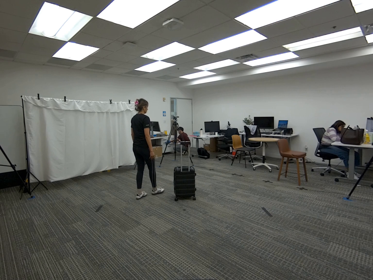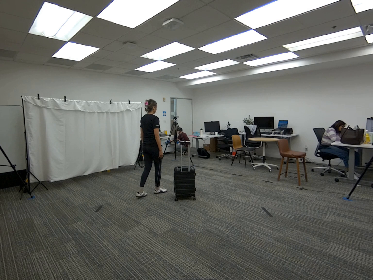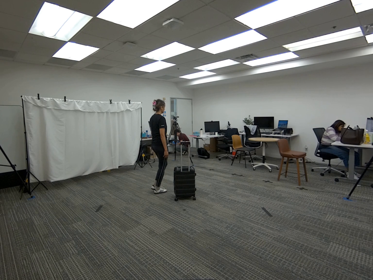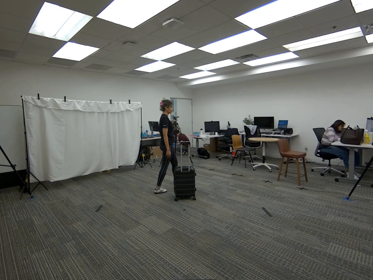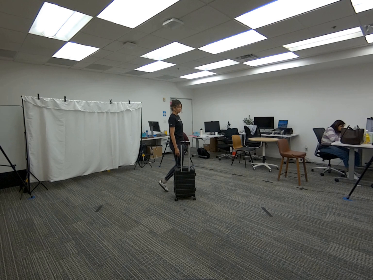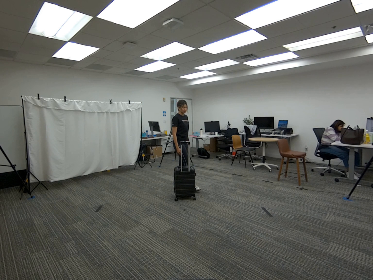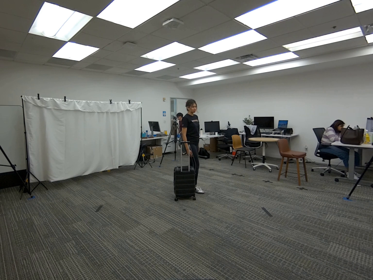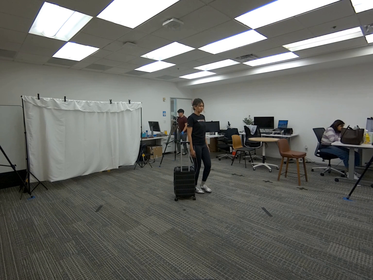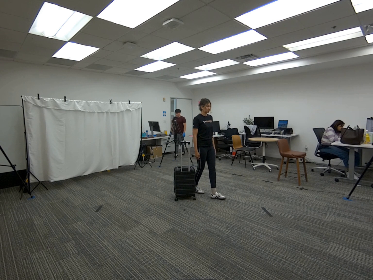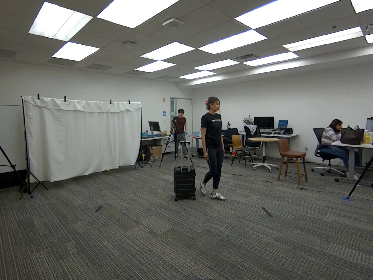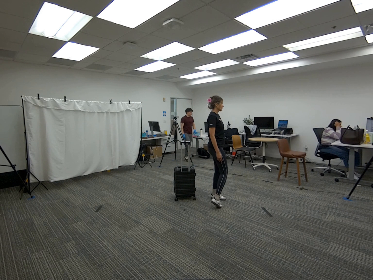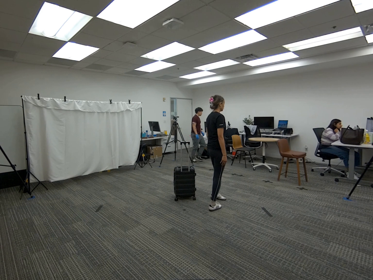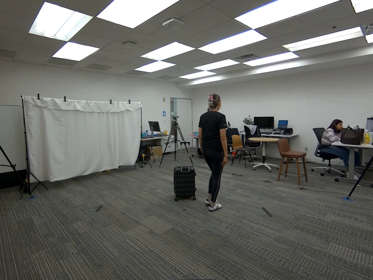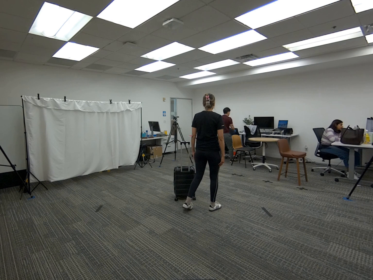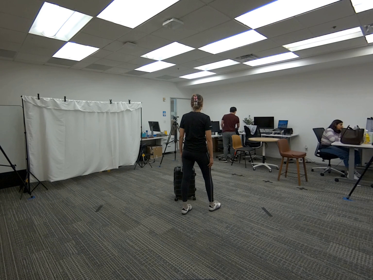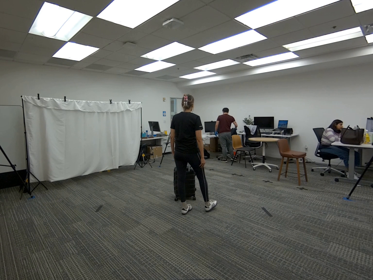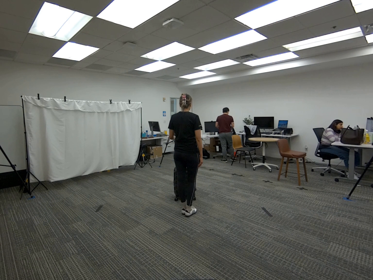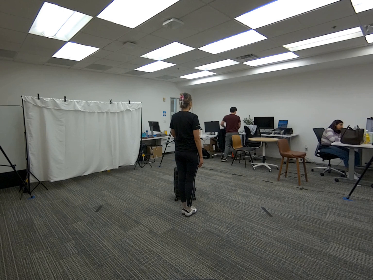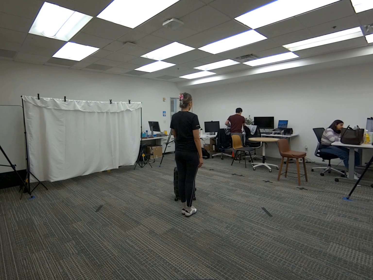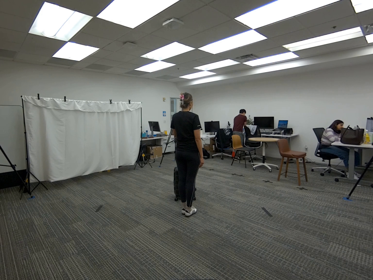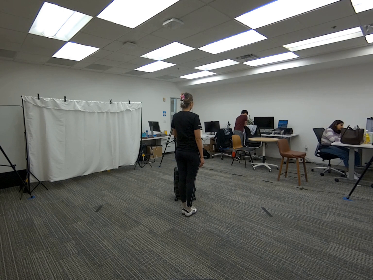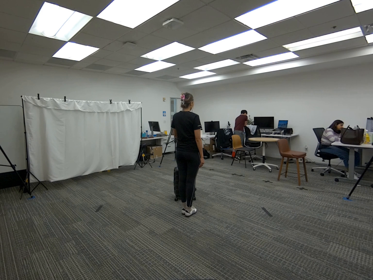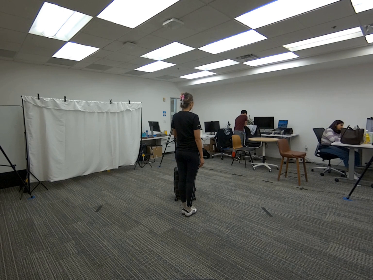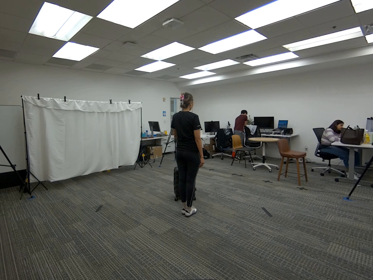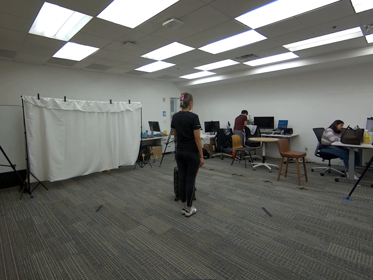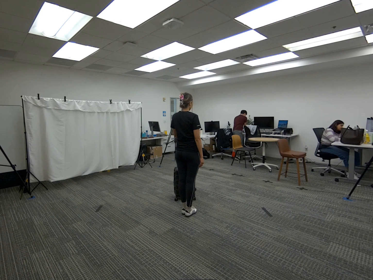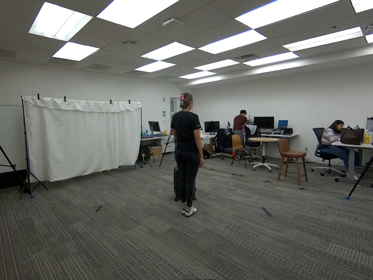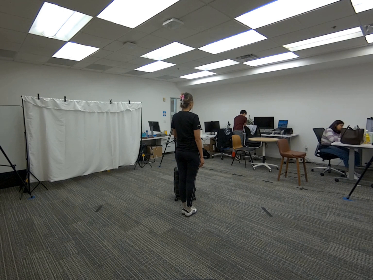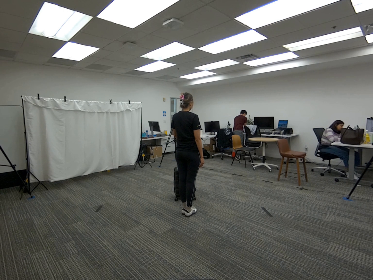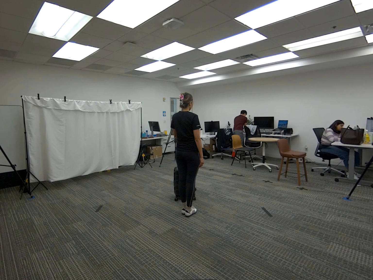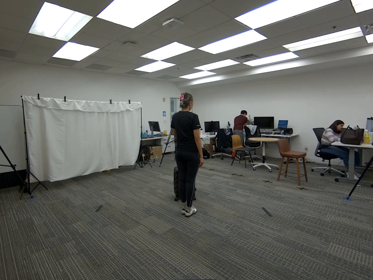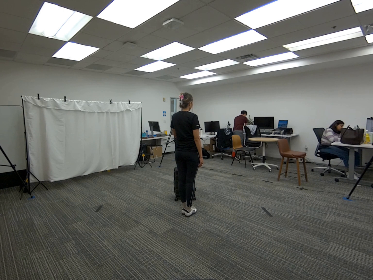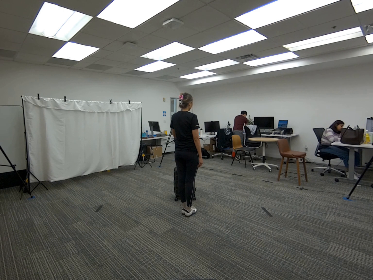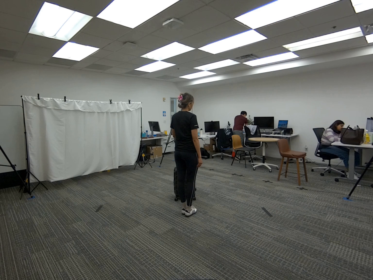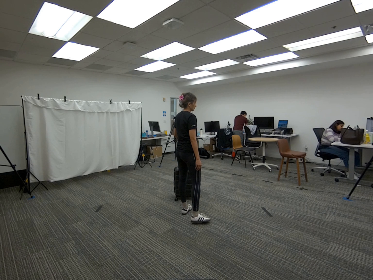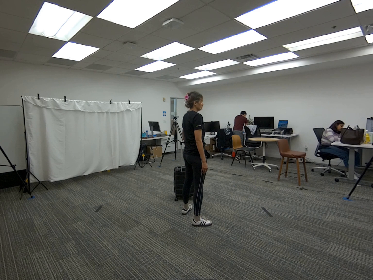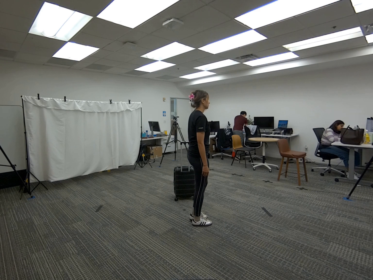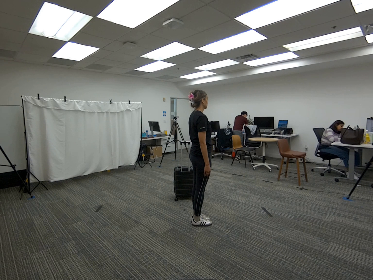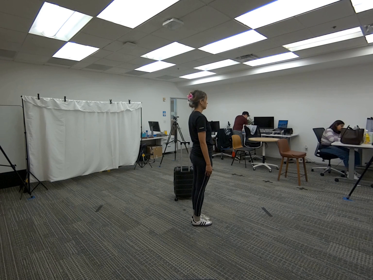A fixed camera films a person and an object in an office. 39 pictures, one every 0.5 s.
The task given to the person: Walk over to the rolling luggage within the bounding area and place your right hand on the luggage. Step away when complete.
